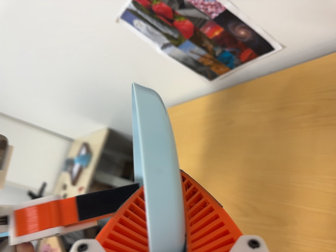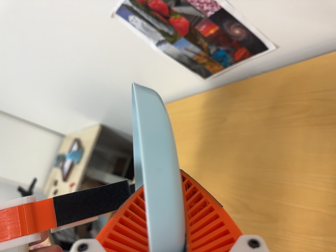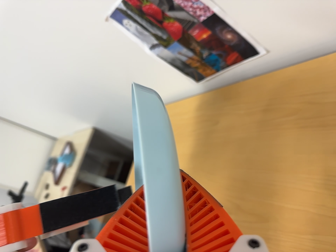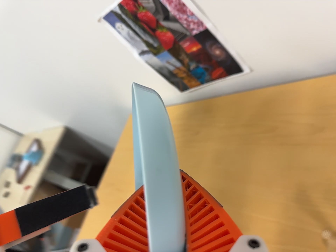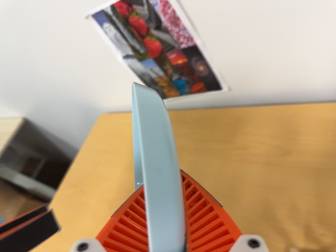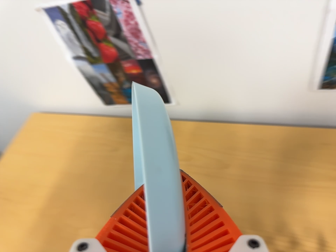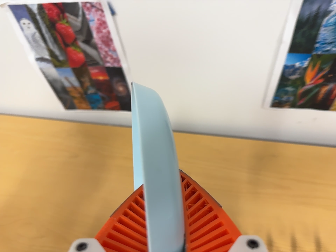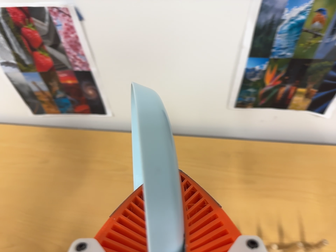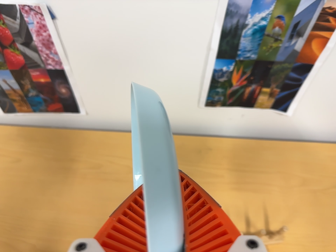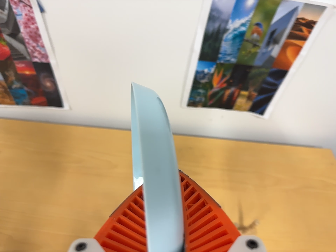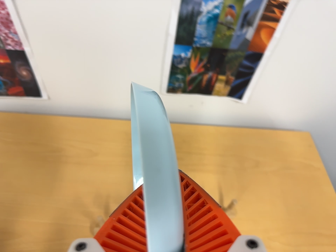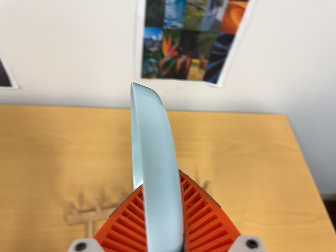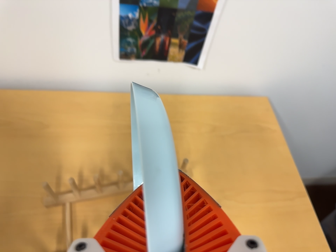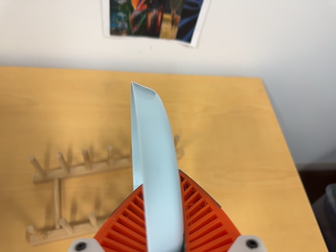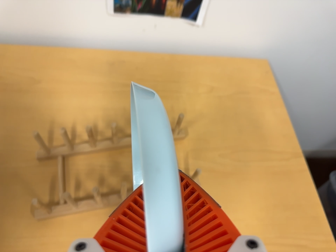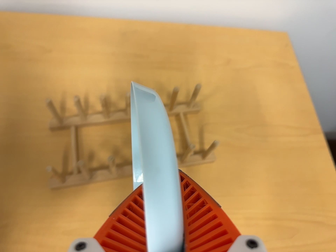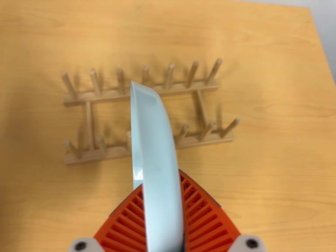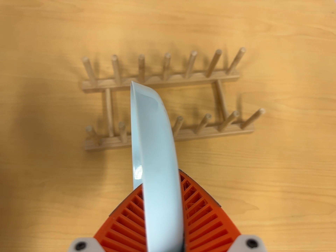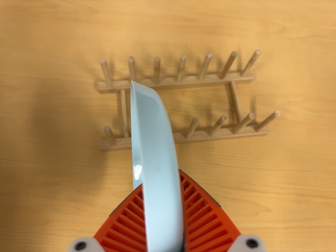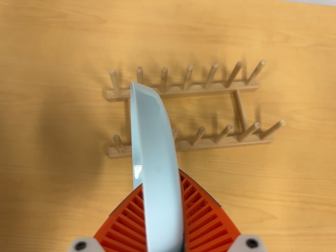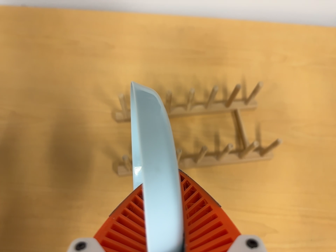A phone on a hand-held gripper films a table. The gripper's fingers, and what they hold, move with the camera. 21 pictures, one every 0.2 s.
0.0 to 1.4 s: The camera swings to its right by about 55 degrees, and the scene slides to the left. It travels to its left and backward, about 14 cm. It rolls about its line of sight by about 15 degrees, and the scene rotates clockwise.
1.4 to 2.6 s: The scene slides to the left, as the camera pans about 15 degrees to its right. It travels toward the bottom of its view and to its right, about 16 cm, so close, fixed things drift upward.
2.6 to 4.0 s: The camera travels to its left, about 8 cm, so close, fixed things drift to the right. Its aim tips toward the bottom of its view by about 10 degrees, and the scene shifts upward.
The film runs forward here.
